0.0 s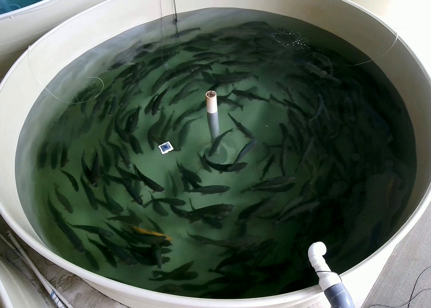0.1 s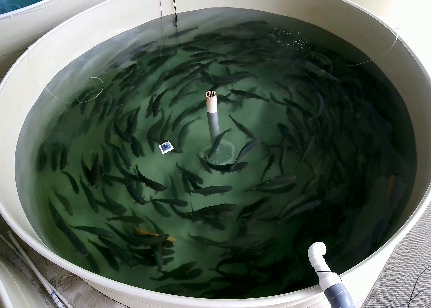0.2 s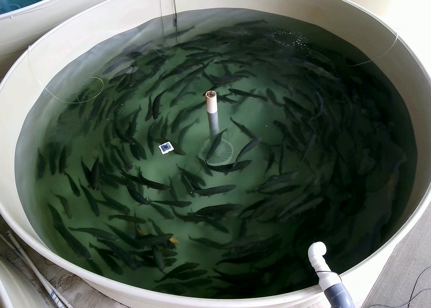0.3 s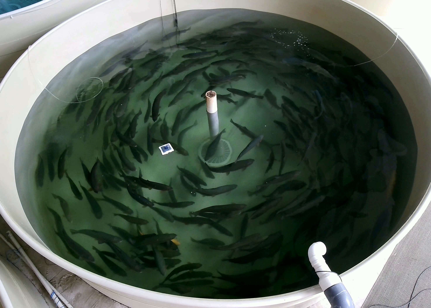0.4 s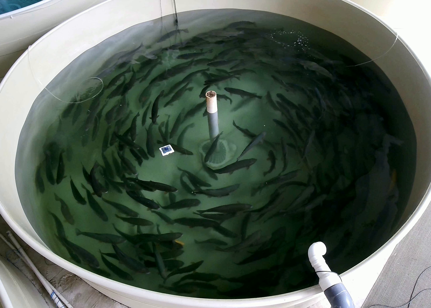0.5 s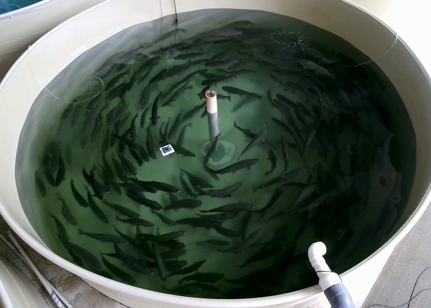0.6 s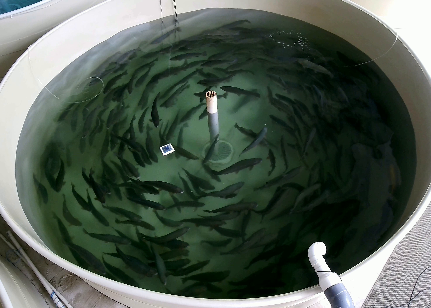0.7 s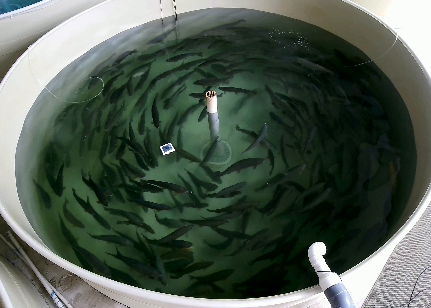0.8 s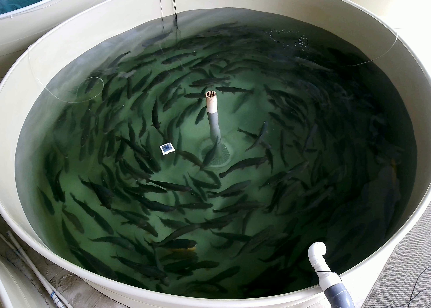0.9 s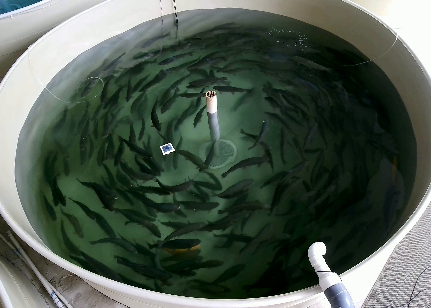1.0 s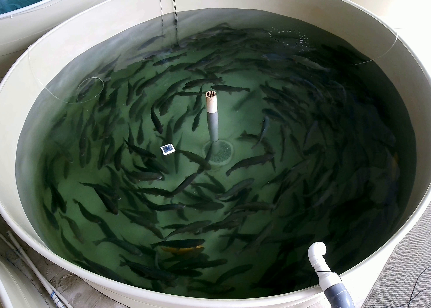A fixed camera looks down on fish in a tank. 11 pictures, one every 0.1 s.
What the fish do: Normal cruising.
